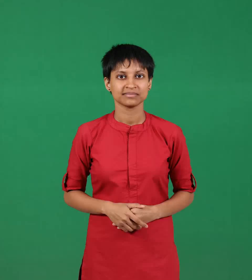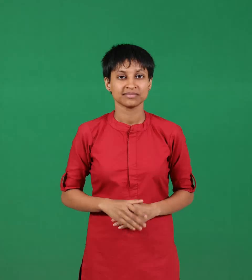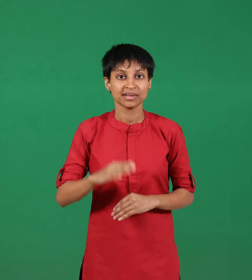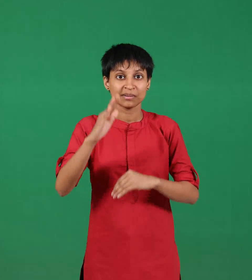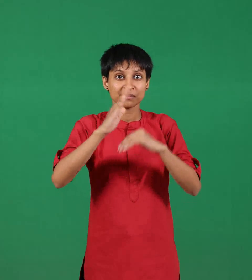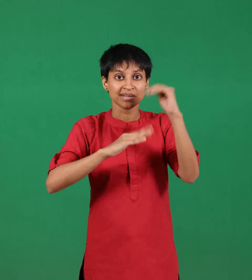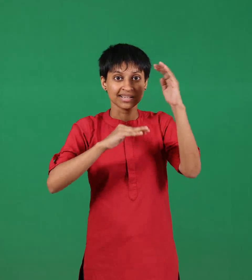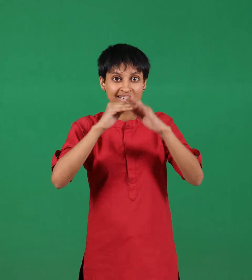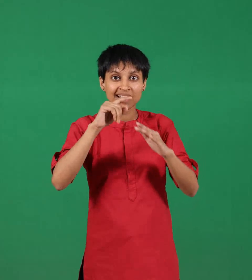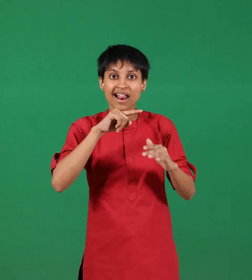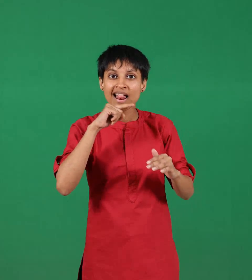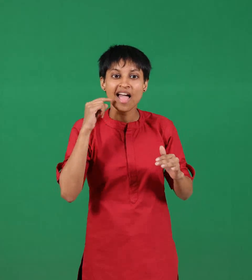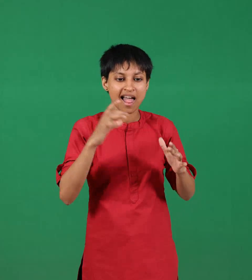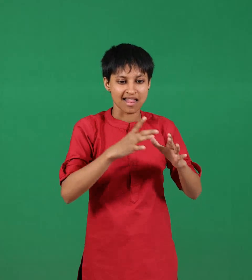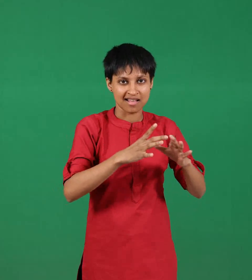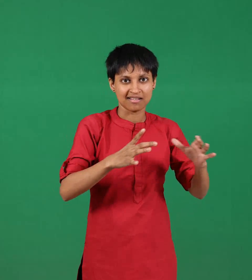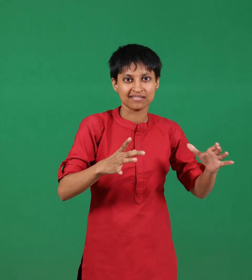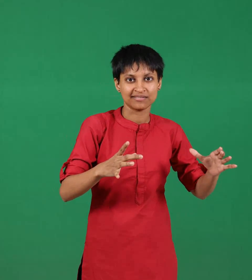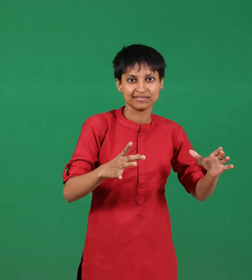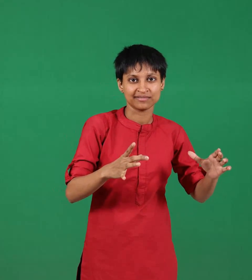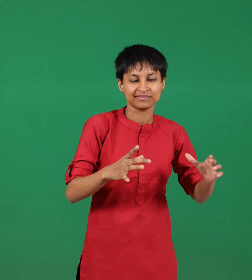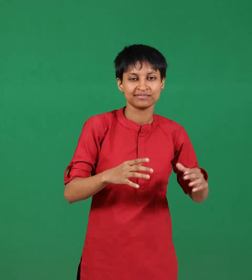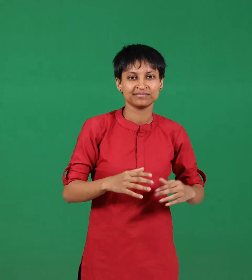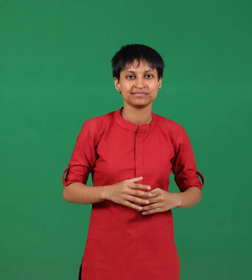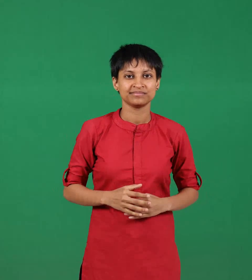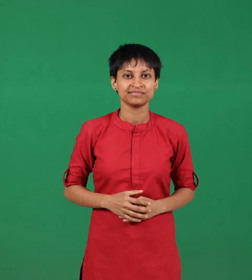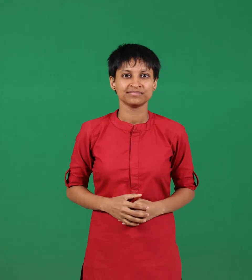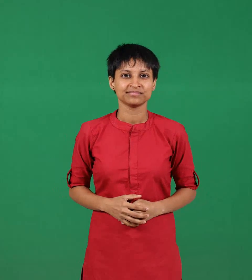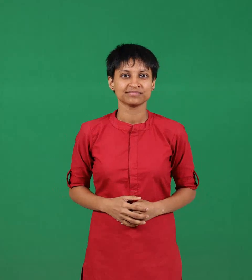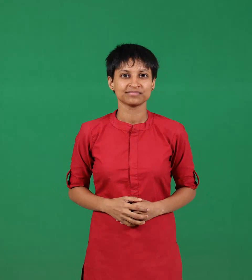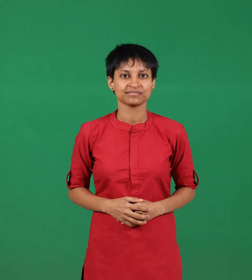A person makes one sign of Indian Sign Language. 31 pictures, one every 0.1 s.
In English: brick
